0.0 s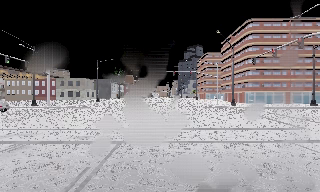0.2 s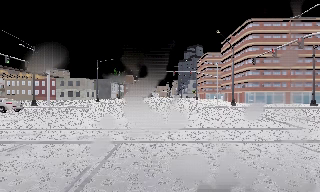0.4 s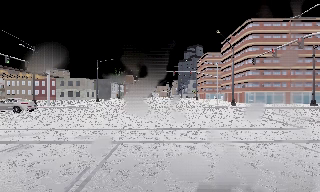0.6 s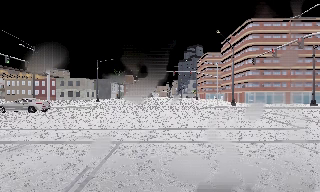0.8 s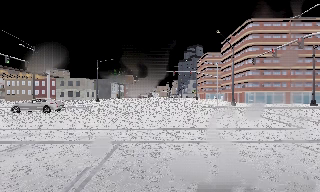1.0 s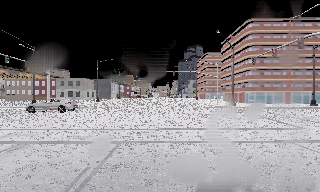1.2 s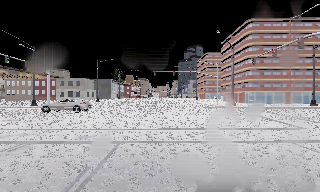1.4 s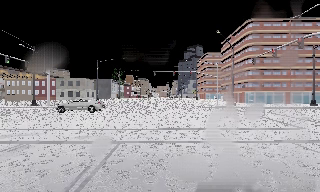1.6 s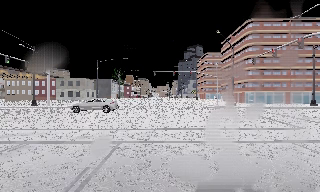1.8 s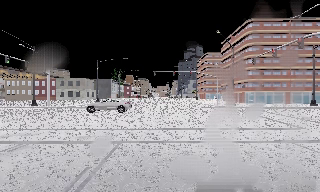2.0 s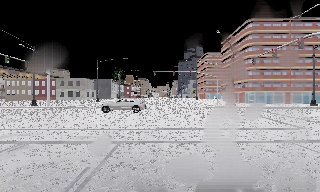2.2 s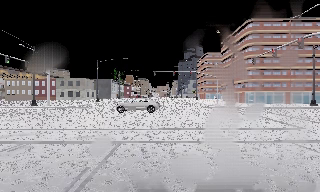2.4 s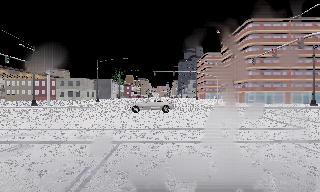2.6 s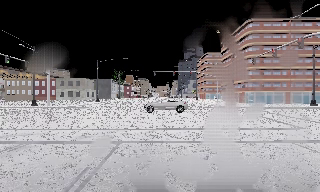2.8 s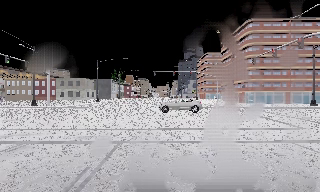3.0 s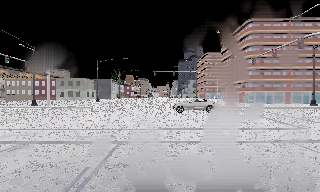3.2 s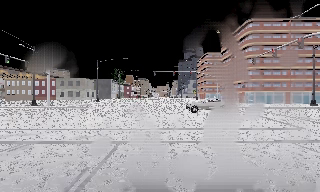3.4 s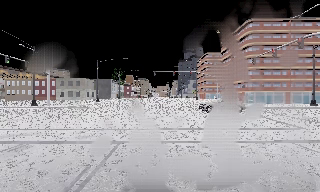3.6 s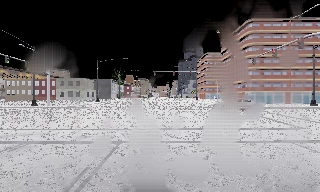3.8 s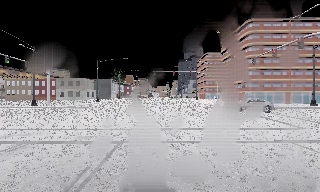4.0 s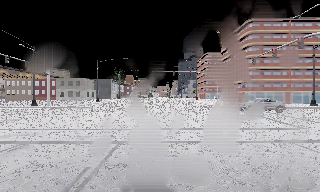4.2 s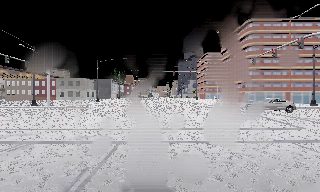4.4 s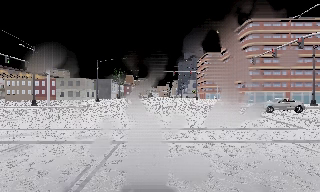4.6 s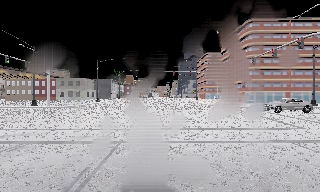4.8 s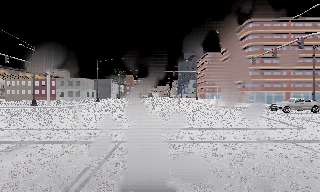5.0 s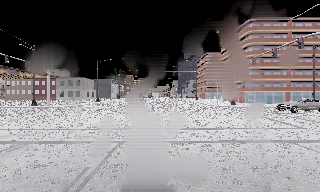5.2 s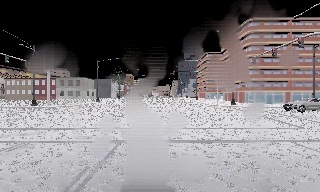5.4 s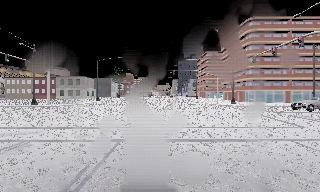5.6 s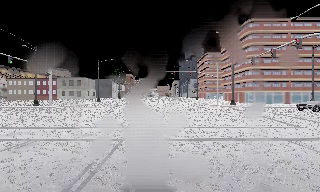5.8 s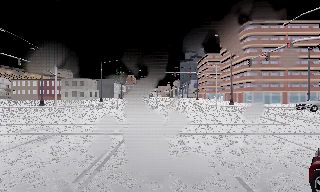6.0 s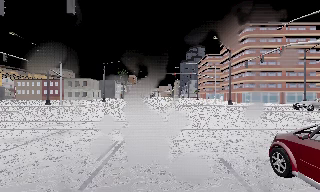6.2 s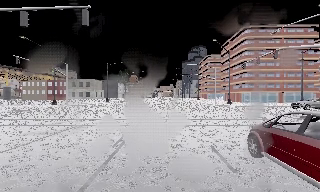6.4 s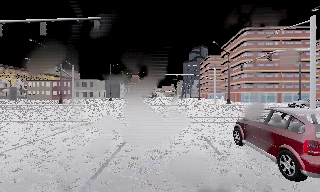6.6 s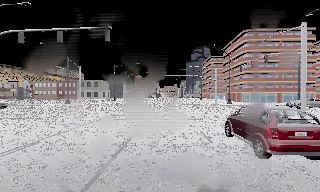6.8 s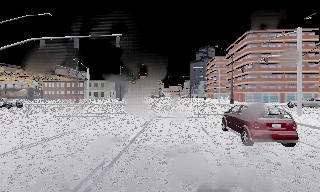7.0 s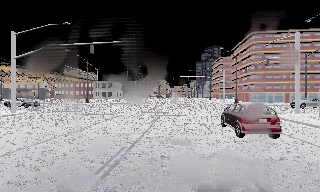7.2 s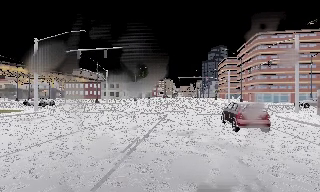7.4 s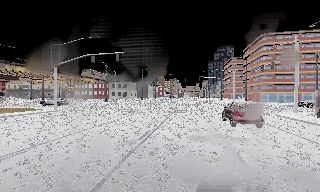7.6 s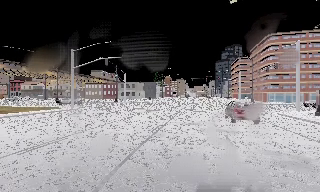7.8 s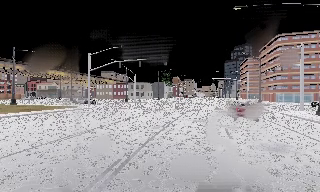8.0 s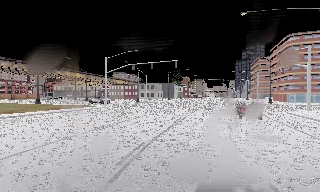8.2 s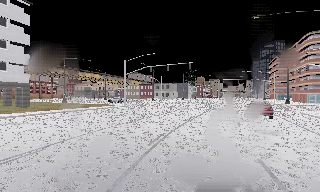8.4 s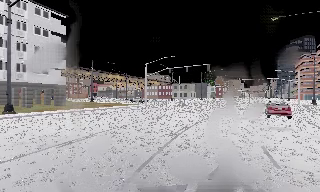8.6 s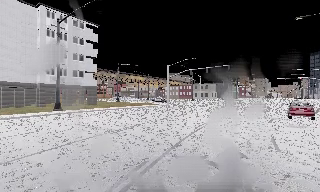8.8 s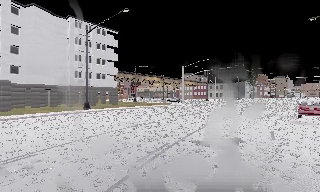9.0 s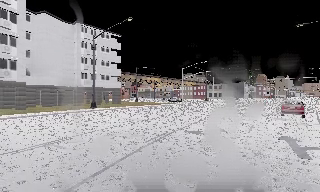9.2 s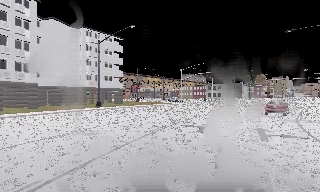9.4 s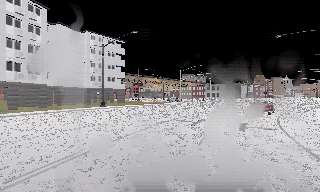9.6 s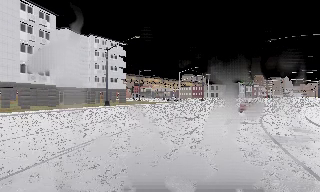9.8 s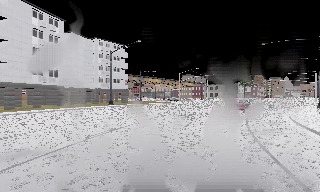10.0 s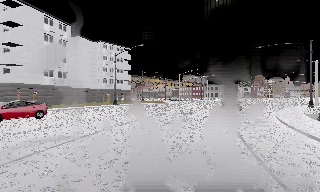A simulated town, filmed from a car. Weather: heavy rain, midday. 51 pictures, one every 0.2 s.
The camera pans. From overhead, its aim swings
counterclockwise.
The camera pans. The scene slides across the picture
to the right.
0.0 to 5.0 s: The camera keeps its place and its aim.
5.0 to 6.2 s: The camera travels backward, about 3.5 m, so what stands in front gets smaller. It gains speed.
6.2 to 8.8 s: The scene slides to the right, as the camera pans about 40 degrees to its left. It travels backward, about 19 m.
8.8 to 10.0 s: The camera travels backward, about 11 m, so what stands in front gets smaller.
The film runs backward here.
